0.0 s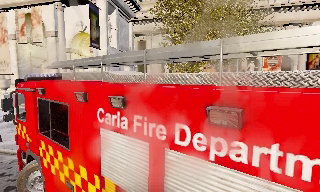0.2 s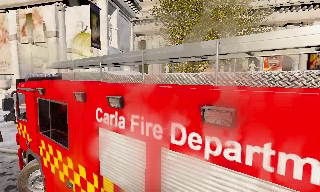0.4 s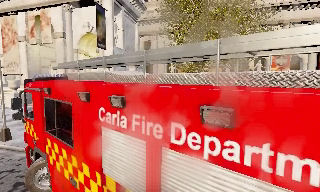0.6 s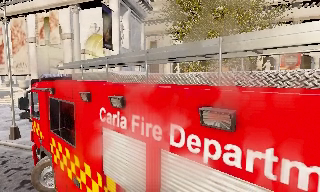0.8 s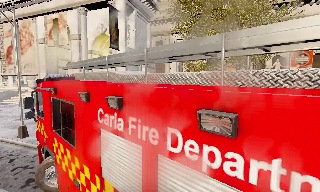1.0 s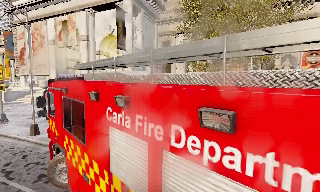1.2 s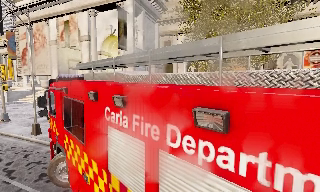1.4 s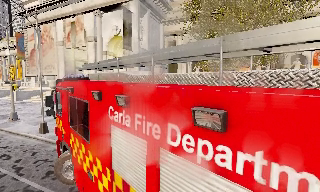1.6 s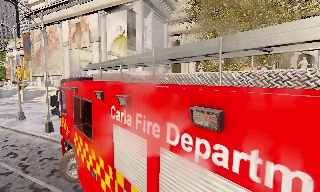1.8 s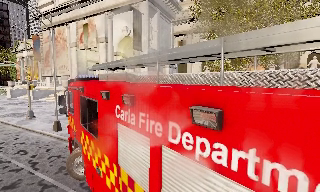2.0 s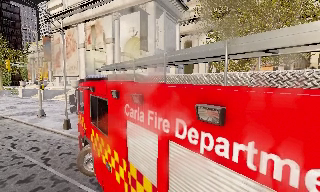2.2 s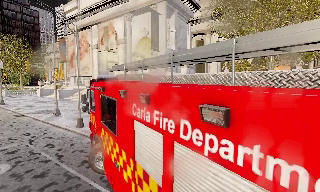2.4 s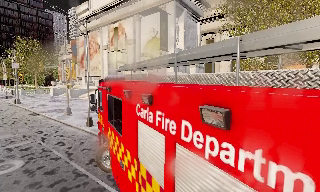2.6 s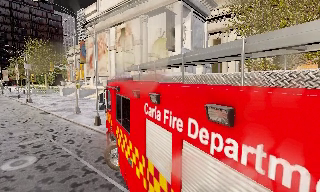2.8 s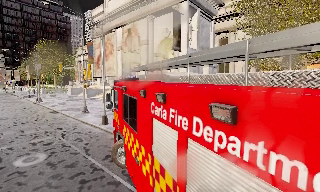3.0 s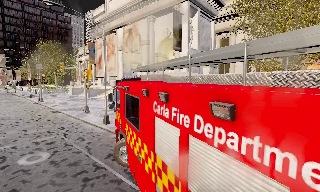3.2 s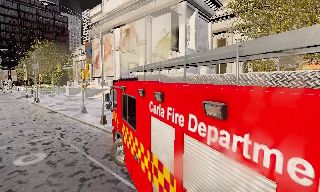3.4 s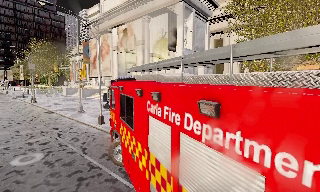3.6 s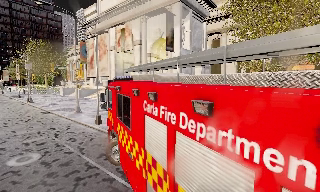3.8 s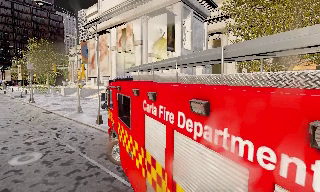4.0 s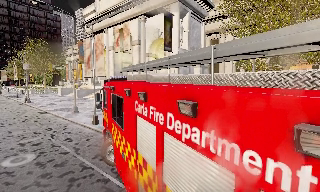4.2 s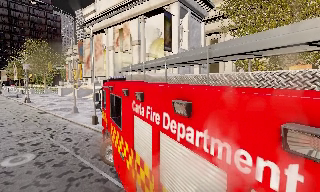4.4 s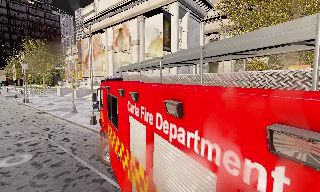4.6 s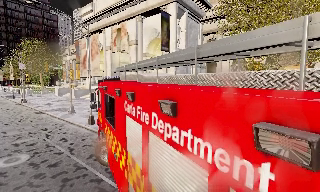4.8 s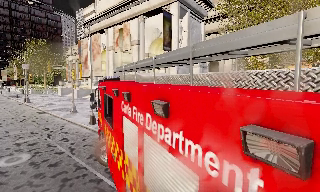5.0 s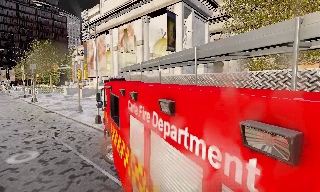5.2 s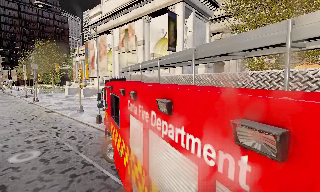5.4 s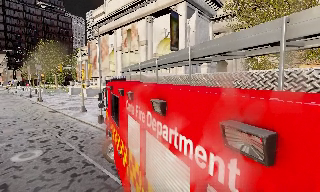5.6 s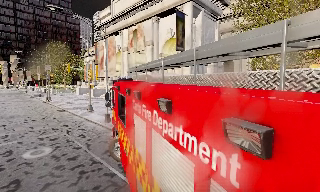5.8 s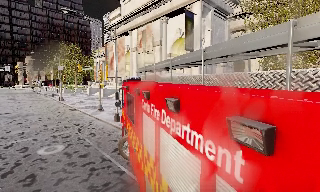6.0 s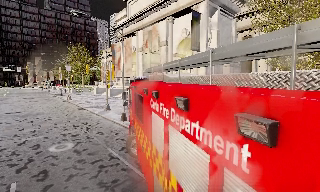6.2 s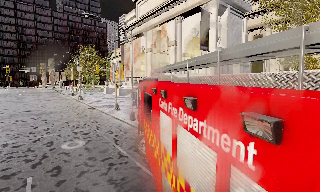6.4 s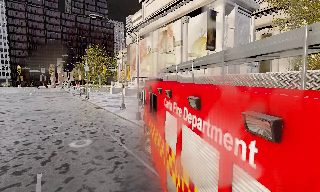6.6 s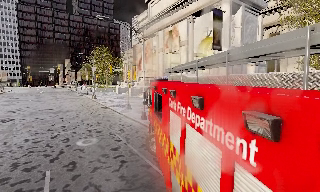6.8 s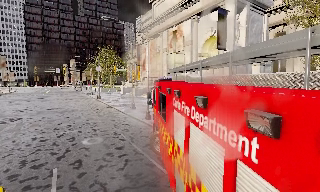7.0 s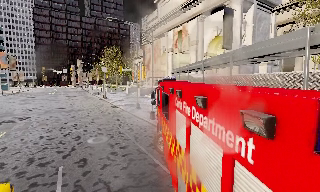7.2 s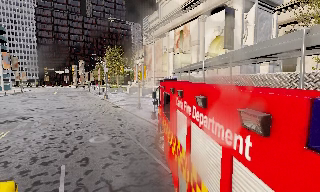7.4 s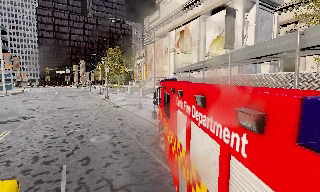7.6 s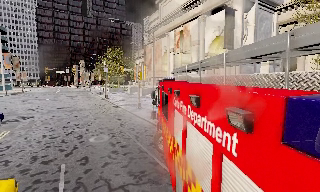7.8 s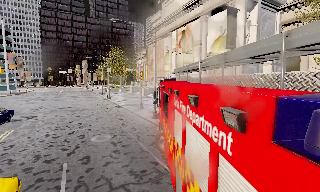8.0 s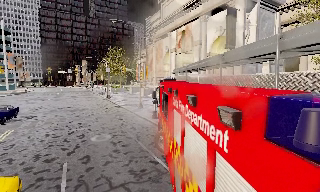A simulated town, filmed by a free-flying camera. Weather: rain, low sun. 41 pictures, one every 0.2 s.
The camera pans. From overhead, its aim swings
counterclockwise.
The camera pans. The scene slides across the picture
to the right.
0.0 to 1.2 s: The camera shifts only a little, or ends up much as it began.
1.2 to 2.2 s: The scene slides to the right, as the camera pans about 10 degrees to its left.
2.2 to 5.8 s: The scene slides to the right, as the camera pans about 15 degrees to its left. It travels to its right and backward, about 1 m.
5.8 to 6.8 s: The scene slides to the right, as the camera pans about 10 degrees to its left.
6.8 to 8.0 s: The camera shifts only a little, or ends up much as it began.
The film runs backward here.
